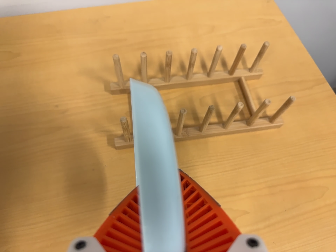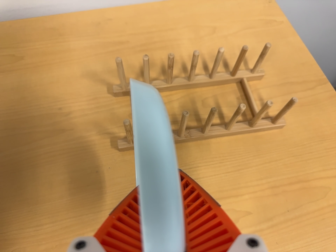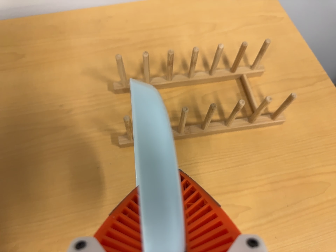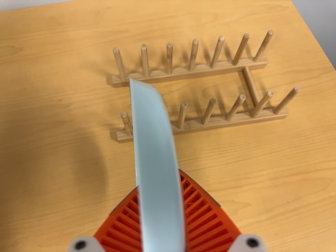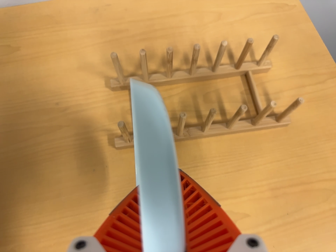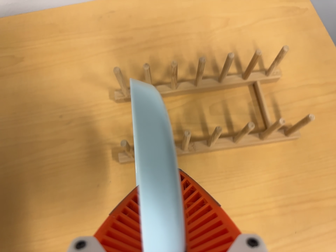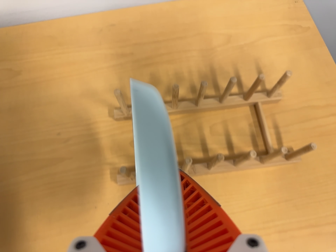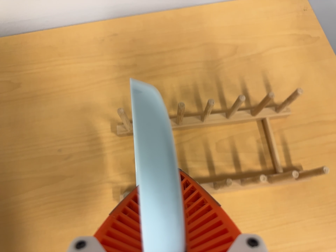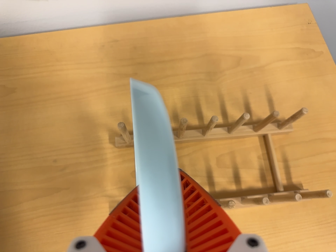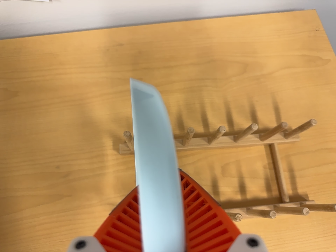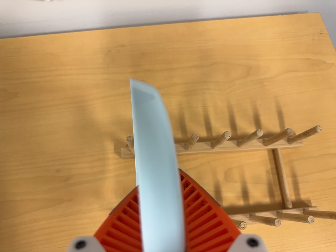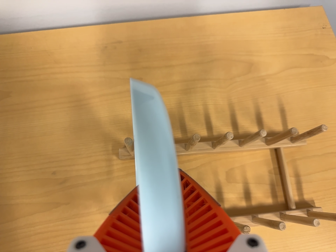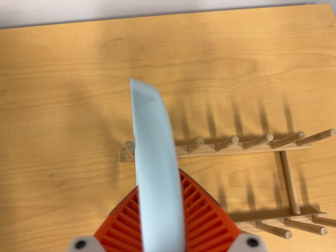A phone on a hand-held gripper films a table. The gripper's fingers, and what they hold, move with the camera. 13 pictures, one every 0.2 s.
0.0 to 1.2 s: The camera travels toward the top of its view, about 10 cm.
1.2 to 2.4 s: The camera travels toward the top of its view, forward and to its left, about 12 cm.
The film runs forward here.
